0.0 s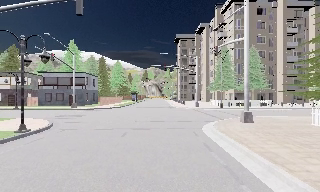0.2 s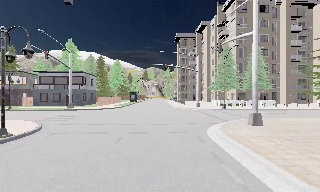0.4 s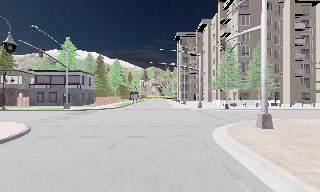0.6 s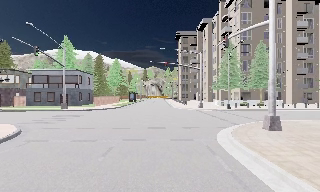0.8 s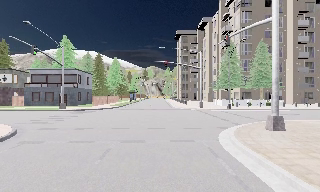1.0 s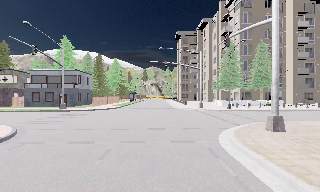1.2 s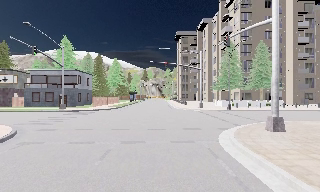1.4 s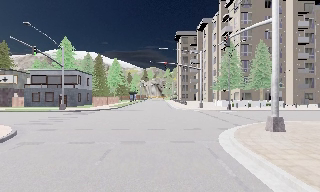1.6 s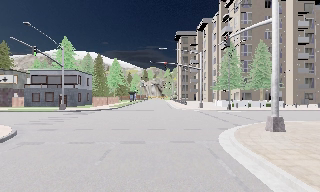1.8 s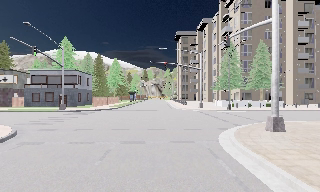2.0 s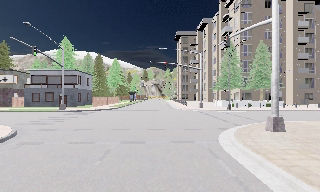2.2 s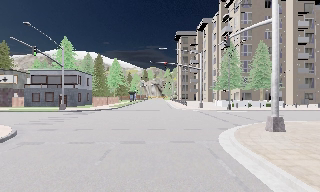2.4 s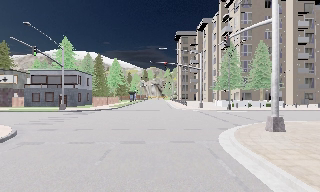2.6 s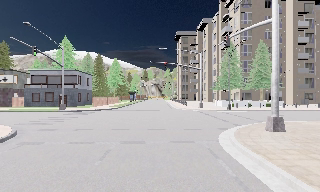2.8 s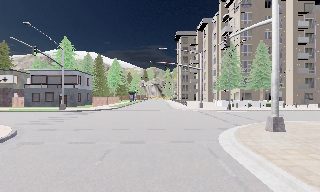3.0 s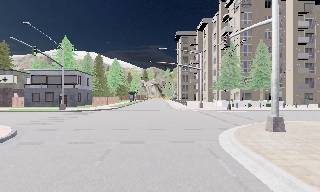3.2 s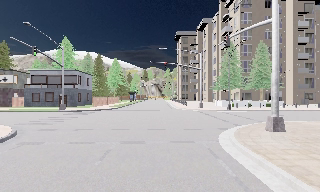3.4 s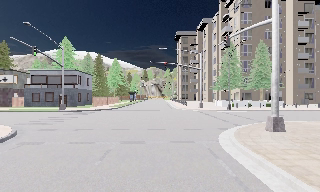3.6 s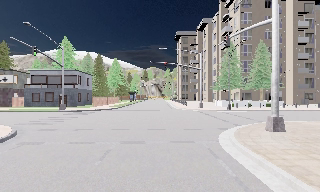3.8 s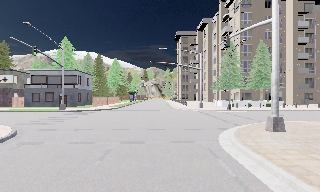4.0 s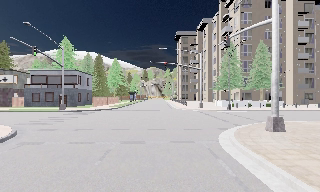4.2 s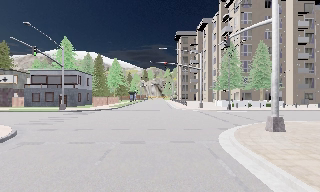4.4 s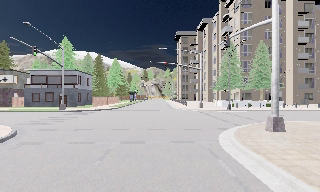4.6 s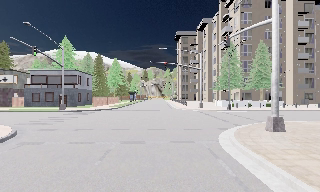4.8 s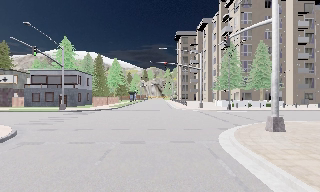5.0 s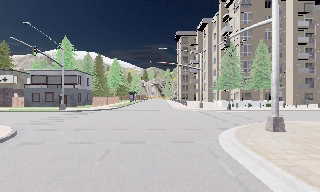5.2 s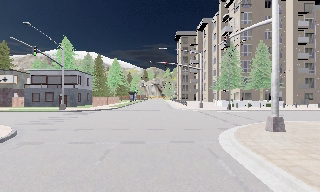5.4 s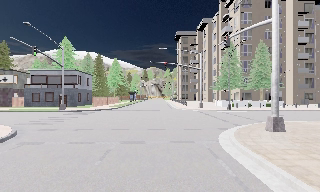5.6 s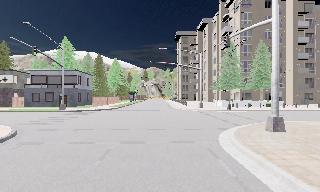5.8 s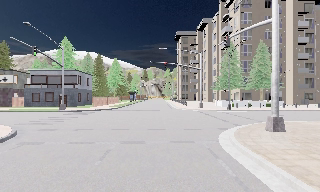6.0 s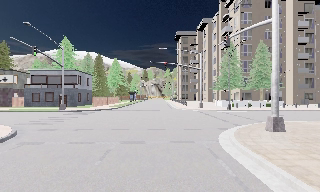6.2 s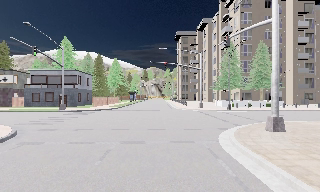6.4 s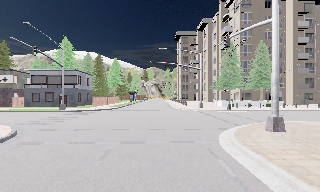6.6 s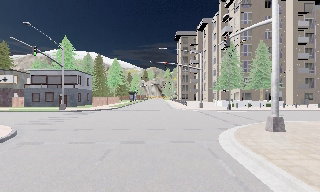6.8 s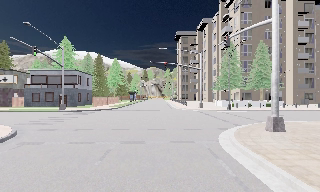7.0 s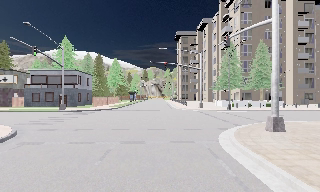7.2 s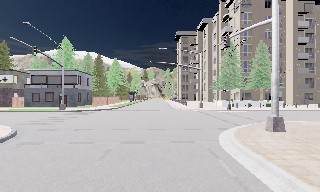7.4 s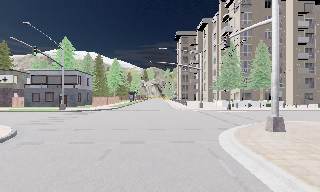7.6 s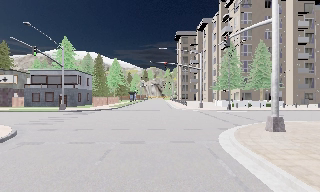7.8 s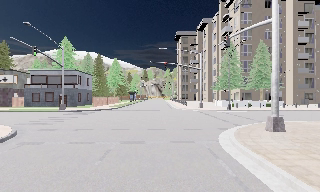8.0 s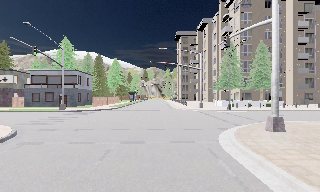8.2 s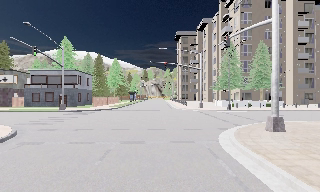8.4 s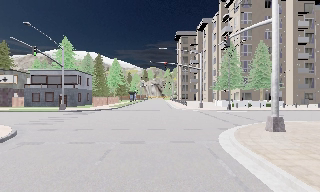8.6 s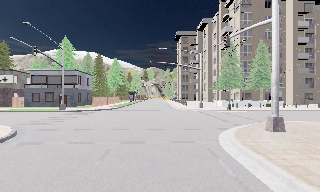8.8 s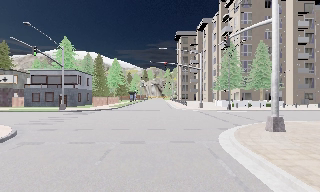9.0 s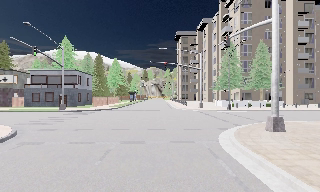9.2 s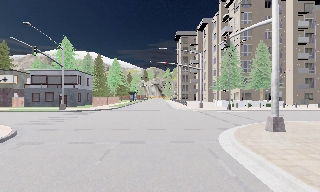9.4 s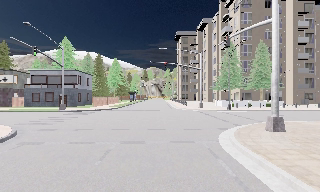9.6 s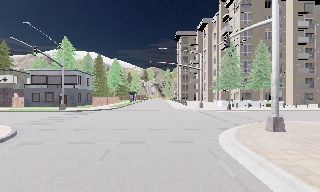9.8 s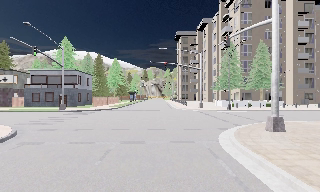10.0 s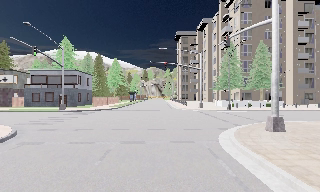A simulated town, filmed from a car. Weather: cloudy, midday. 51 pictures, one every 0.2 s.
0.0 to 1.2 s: The camera travels forward, about 2.5 m, so what stands in front looms larger. It loses speed.
1.2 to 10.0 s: The camera keeps its place and its aim.
The film runs forward here.
